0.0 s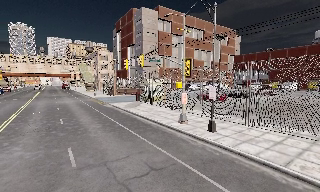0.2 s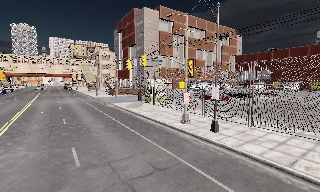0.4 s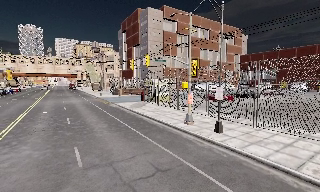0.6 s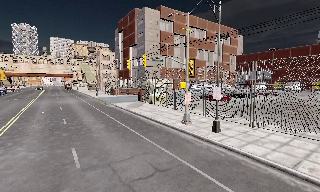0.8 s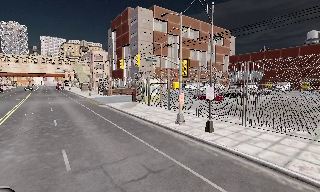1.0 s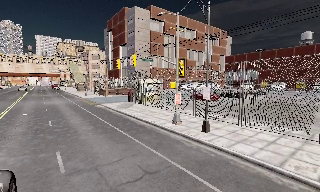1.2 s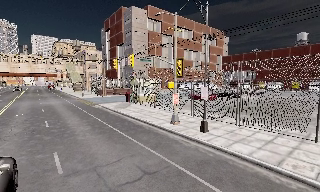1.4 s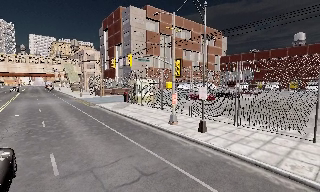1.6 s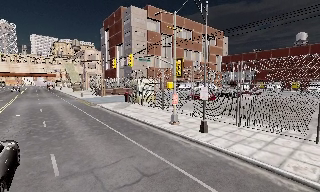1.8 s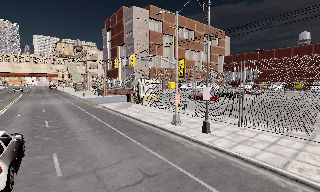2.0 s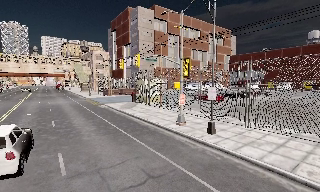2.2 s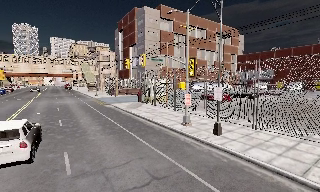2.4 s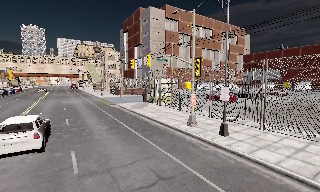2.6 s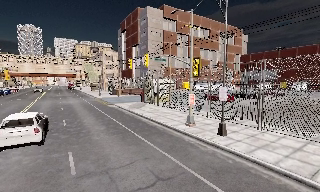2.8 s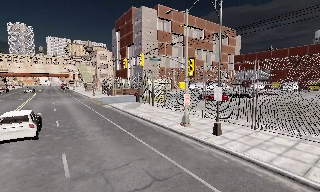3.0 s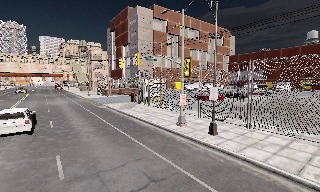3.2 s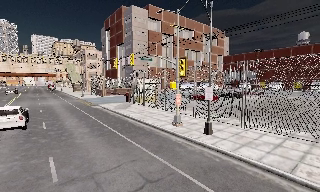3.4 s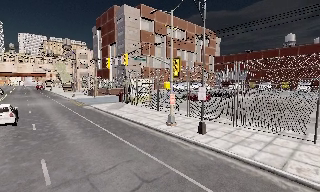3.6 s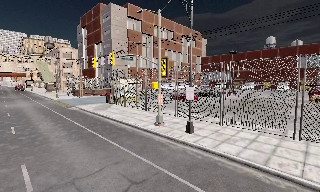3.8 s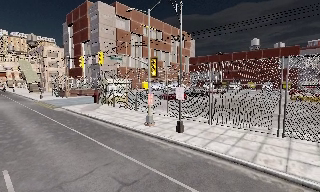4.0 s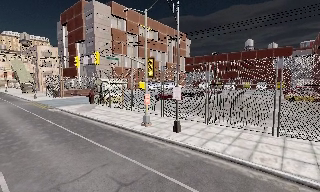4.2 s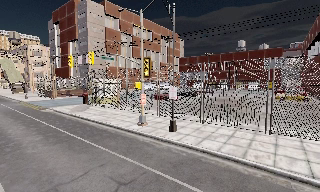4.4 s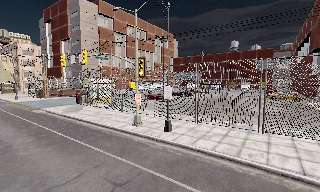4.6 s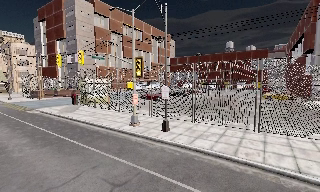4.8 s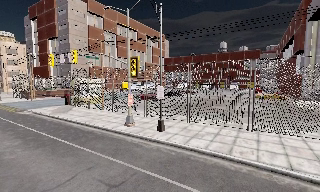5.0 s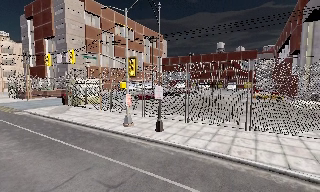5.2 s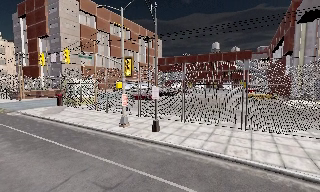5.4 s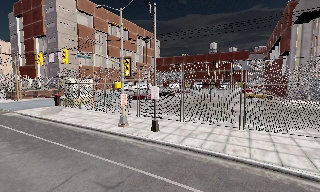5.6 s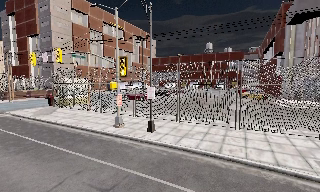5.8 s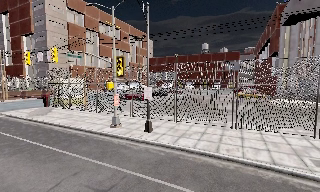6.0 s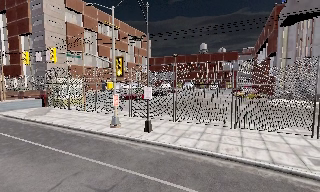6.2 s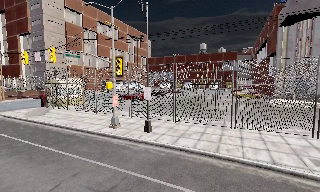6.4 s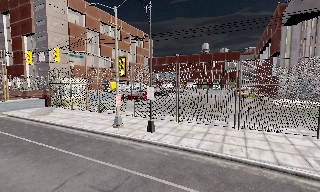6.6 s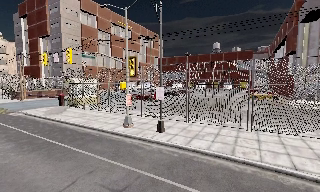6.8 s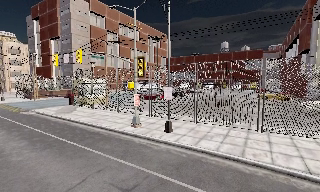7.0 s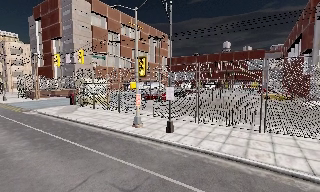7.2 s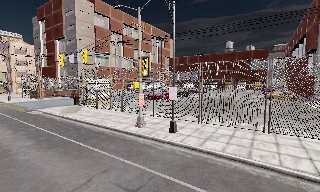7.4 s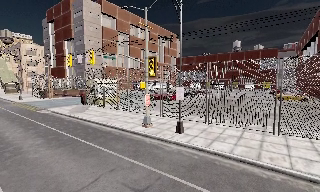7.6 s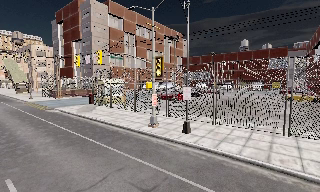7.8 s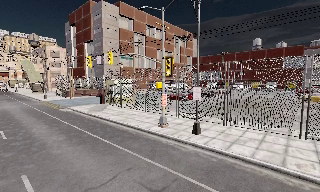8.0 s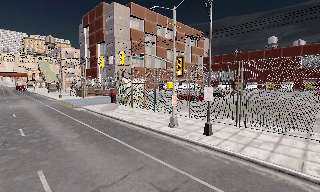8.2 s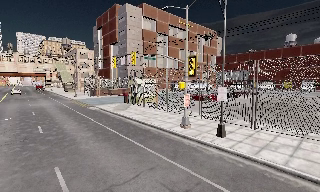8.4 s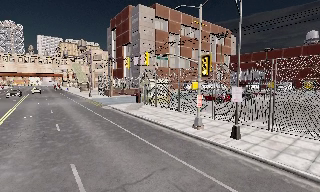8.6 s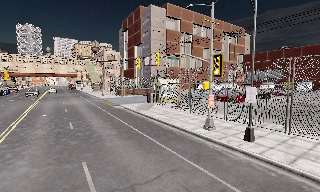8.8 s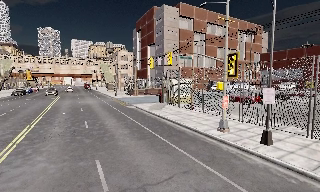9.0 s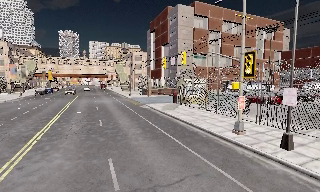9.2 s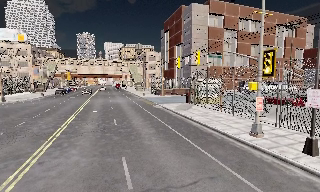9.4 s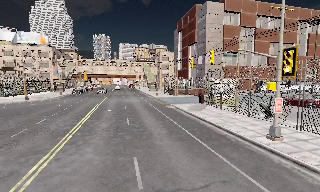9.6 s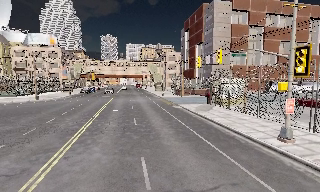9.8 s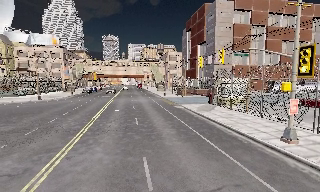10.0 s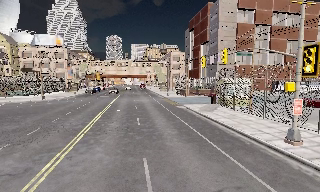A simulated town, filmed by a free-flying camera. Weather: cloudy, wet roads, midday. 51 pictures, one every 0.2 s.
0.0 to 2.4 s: The camera travels forward, about 0.5 m, so what stands in front looms larger.
2.4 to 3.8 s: The camera pans to its right, which is clockwise from overhead, by about 15 degrees.
3.8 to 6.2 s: The camera swings to its right by about 15 degrees, and the scene slides to the left. It travels to its left, about 0.5 m.
6.2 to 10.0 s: The scene slides to the right, as the camera pans about 55 degrees to its left. It travels forward, about 0.5 m.
The film runs forward here.
